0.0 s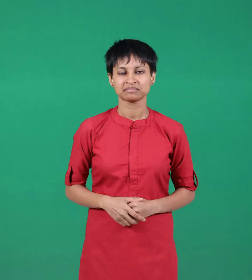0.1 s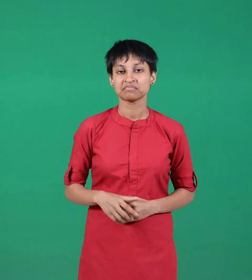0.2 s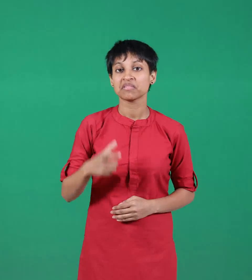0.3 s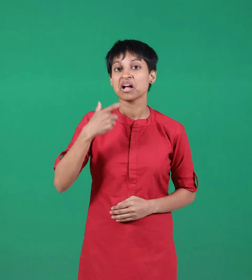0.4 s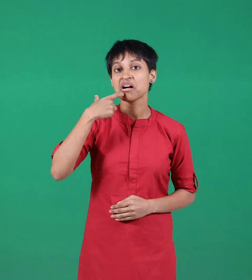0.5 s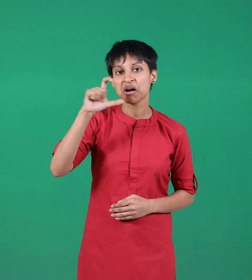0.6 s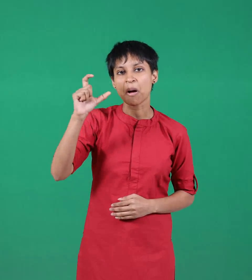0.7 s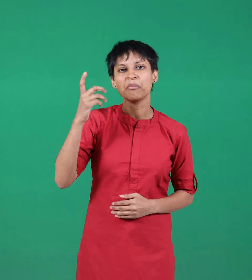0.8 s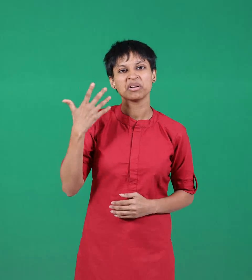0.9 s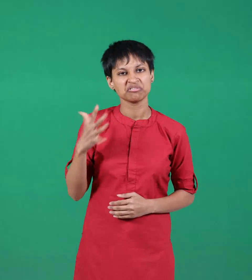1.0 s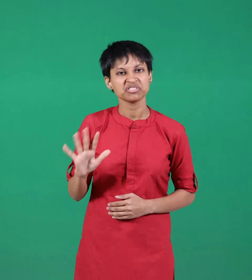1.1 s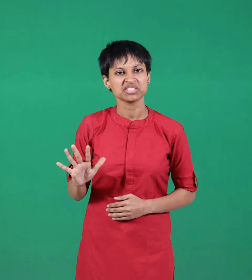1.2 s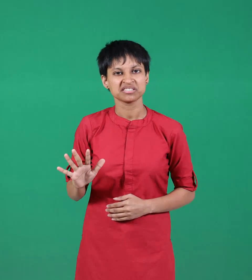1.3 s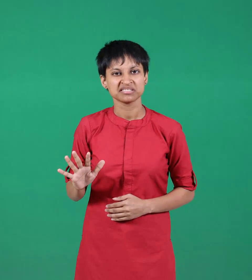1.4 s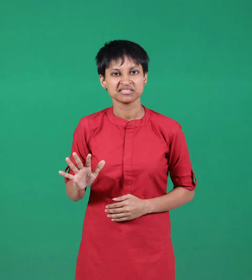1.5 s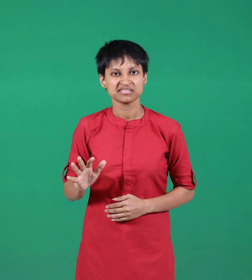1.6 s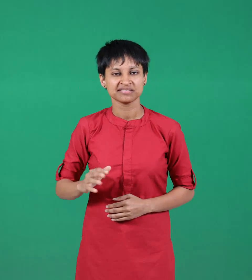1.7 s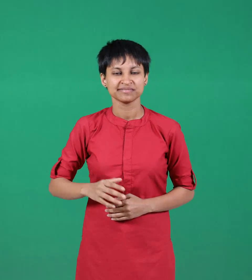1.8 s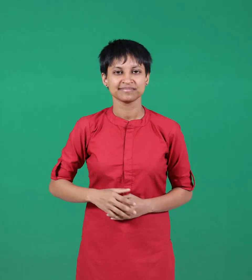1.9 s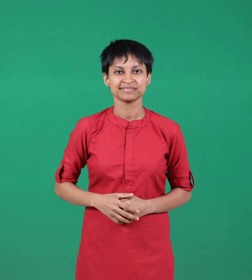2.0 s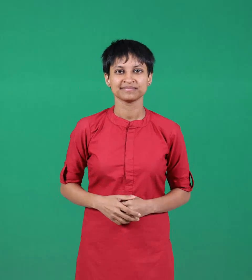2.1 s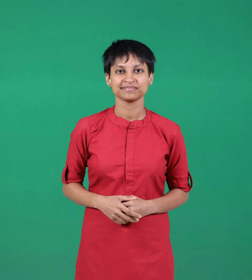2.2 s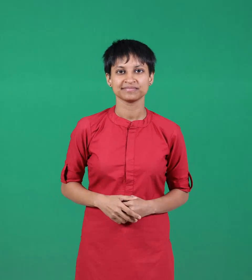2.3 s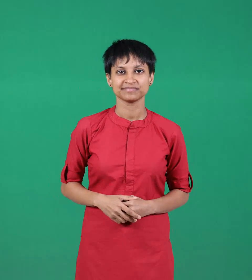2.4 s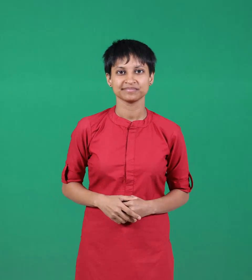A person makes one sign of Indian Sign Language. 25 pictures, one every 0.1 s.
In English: complained
